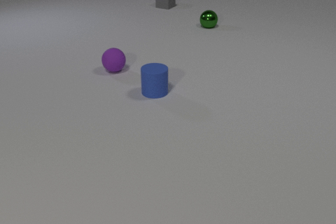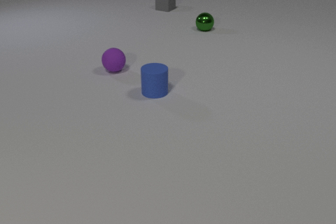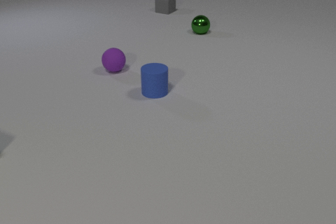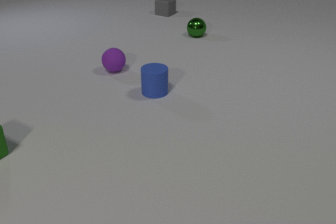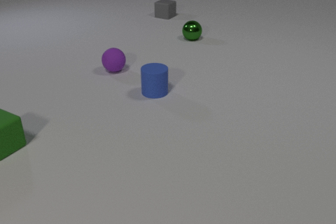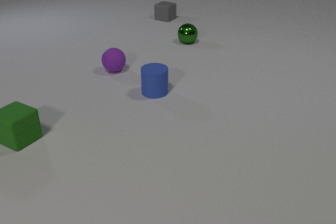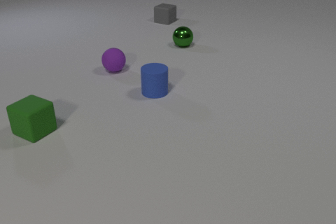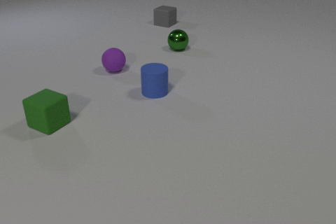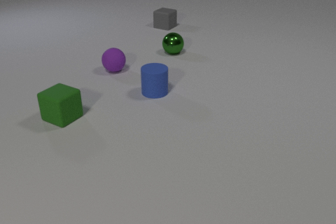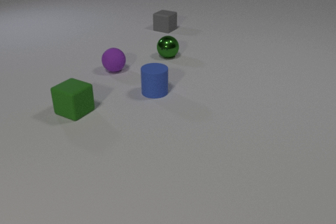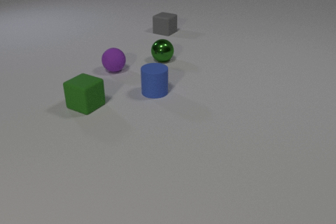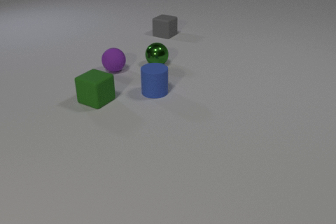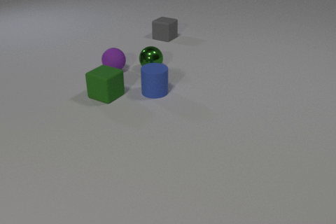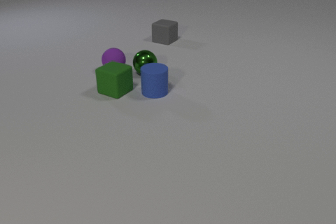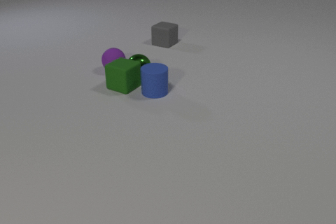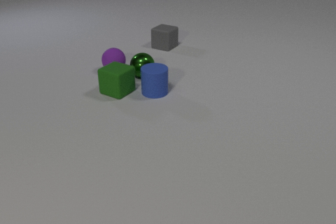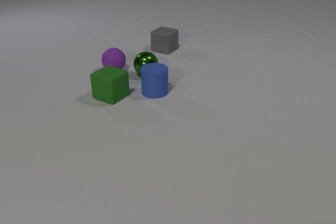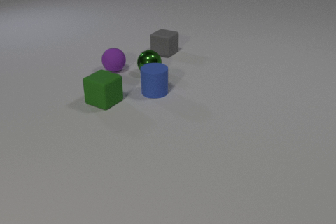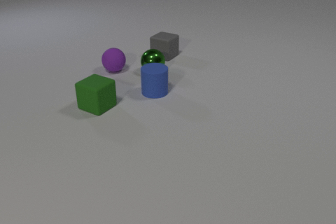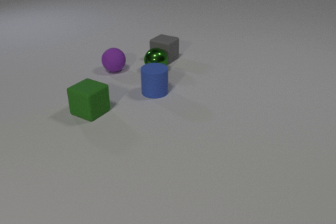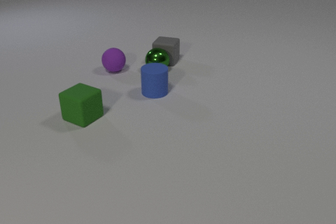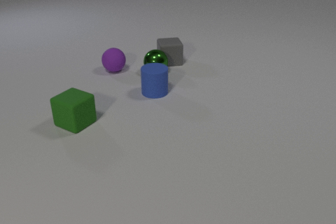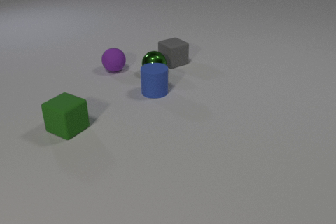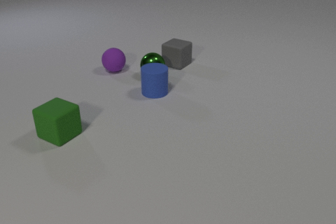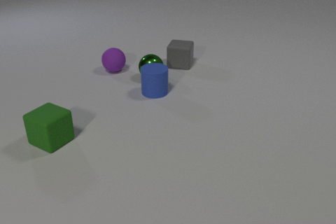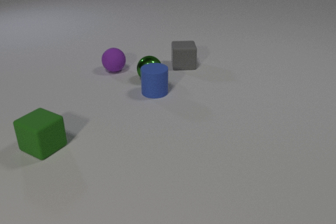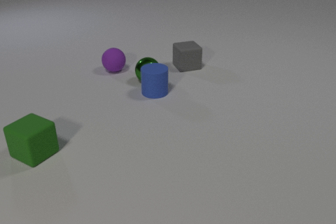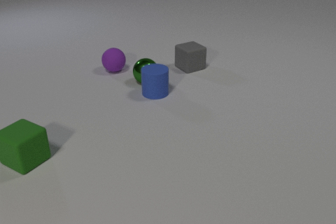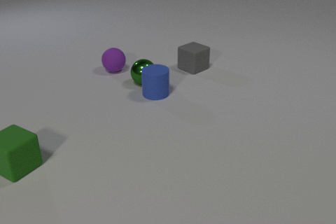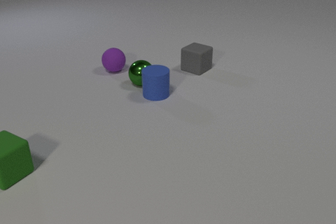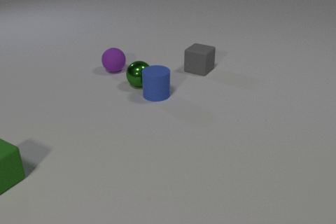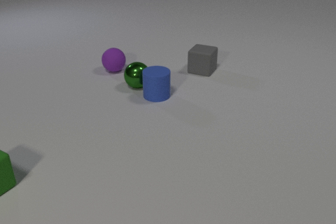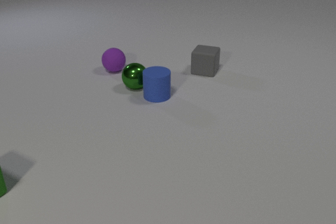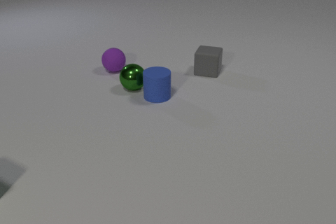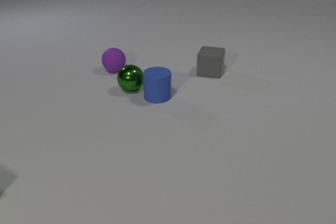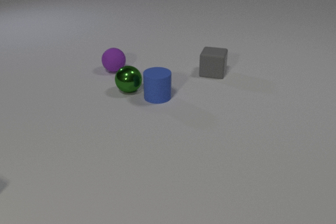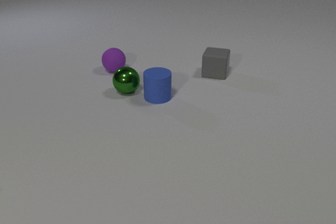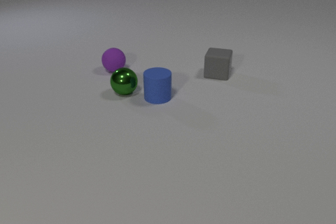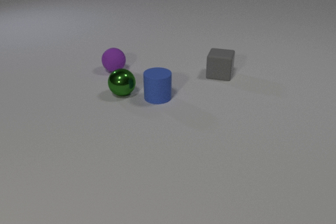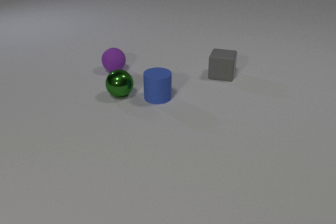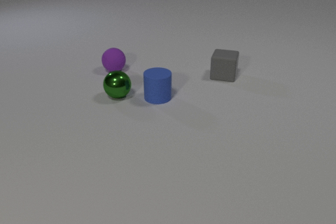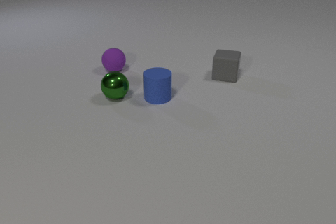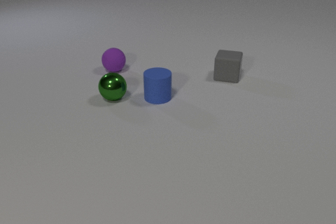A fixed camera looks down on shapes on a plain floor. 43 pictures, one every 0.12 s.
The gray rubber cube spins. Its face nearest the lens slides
to the right.
The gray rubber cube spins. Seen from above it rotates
counterclockwise.
0.00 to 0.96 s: The green metal sphere rolls toward the camera and to the left. The green rubber cube comes in at the left edge, slides to the right and away from the camera. The gray rubber cube slides toward the camera.
0.96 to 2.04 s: The green metal sphere rolls toward the camera and to the left. The green rubber cube slides to the right and away from the camera. The gray rubber cube slides toward the camera. The green metal sphere and the green rubber cube collide.
2.04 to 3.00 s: The green metal sphere rolls toward the camera. The green rubber cube slides toward the camera and to the left. The gray rubber cube slides toward the camera and to the right, spins so that its near face slides to the right, counterclockwise seen from above. The green metal sphere and the gray rubber cube collide.
3.00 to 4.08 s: The green metal sphere rolls toward the camera and to the left. The green rubber cube slides to the left and toward the camera, leaves at the left edge. The gray rubber cube slides to the right and toward the camera, spins counterclockwise seen from above by about 75 degrees, its near face sliding to the right. The blue rubber cylinder slides toward the camera. The green metal sphere and the blue rubber cylinder collide.
4.08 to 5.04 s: The green metal sphere rolls to the left and toward the camera. The gray rubber cube slides to the right and toward the camera.
What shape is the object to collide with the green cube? sphere.
How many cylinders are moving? 1.
How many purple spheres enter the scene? 0.
